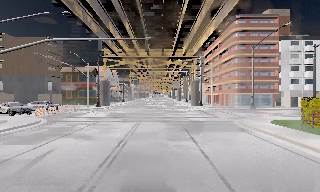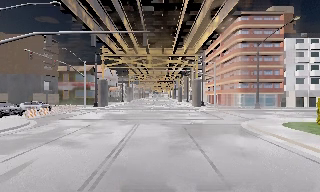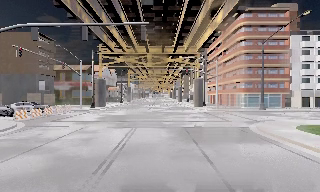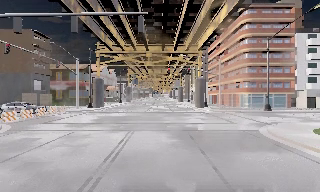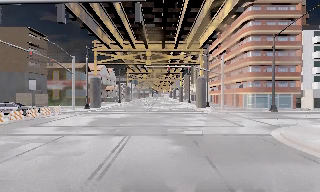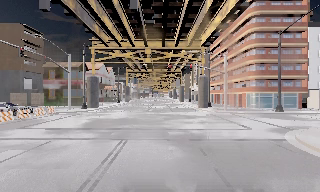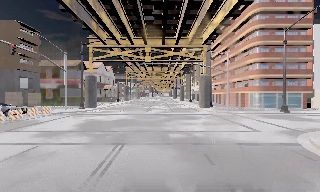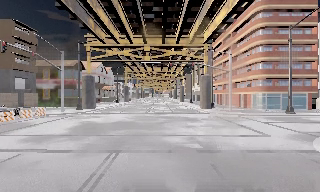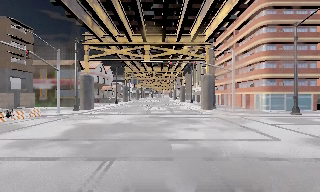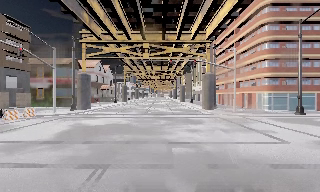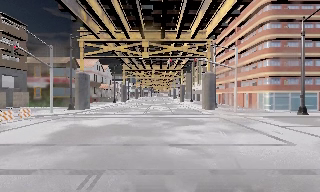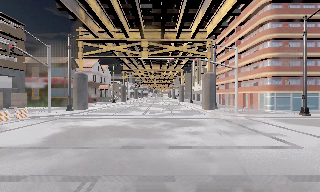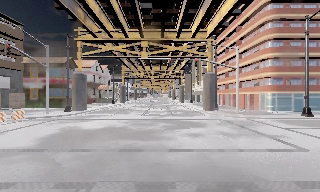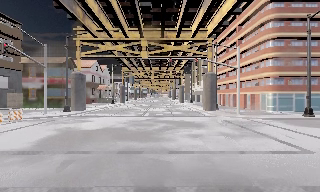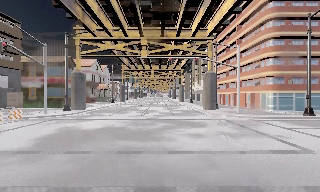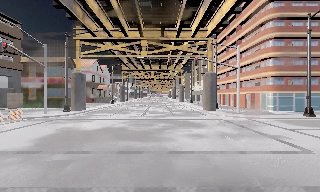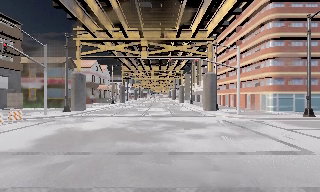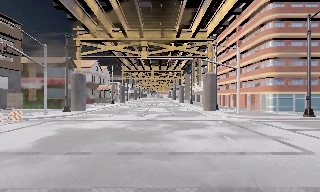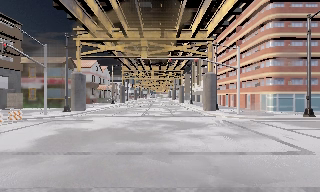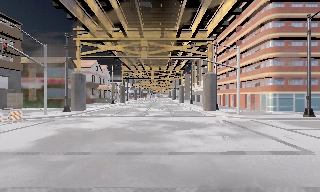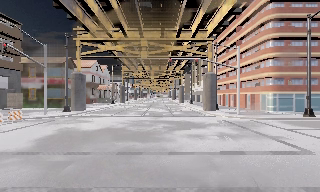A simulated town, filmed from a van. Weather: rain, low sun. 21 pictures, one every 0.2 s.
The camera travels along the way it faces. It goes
forward.
0.0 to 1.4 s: The camera travels forward, about 7 m, so what stands in front looms larger.
1.4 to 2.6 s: The camera travels forward, about 2.5 m, so what stands in front looms larger. It loses speed.
2.6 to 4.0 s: The camera keeps its place and its aim.
The film runs forward here.
